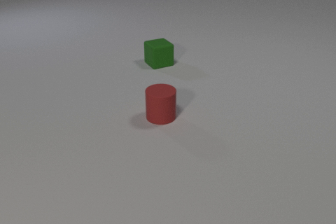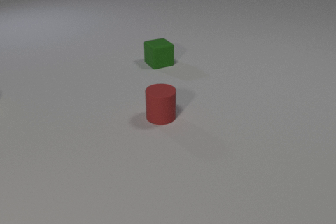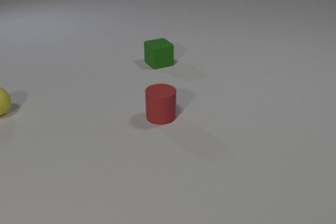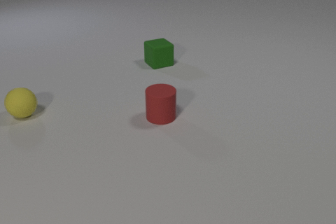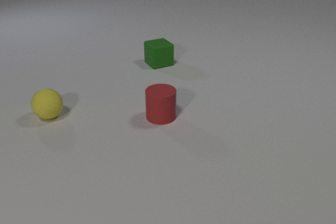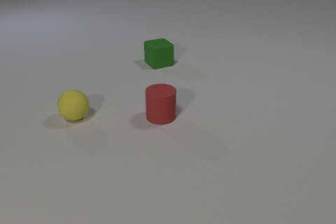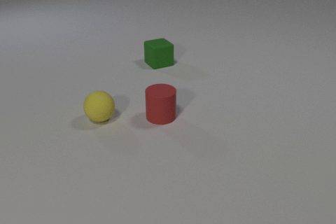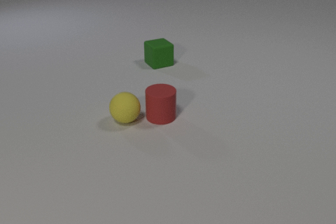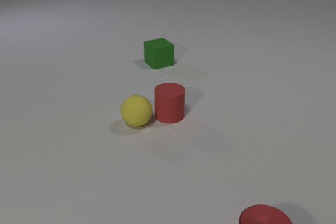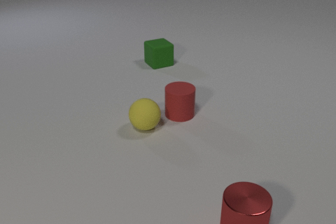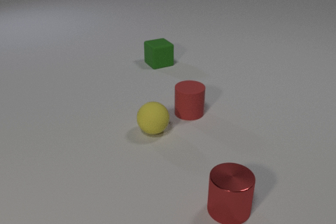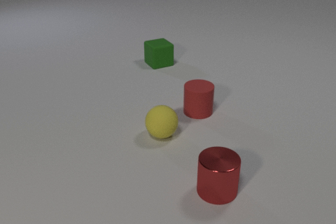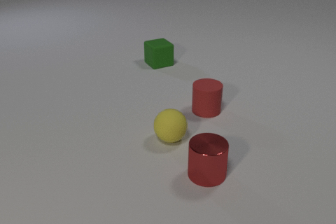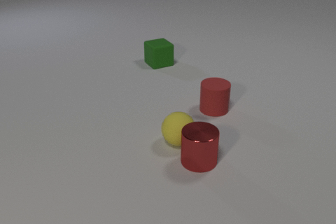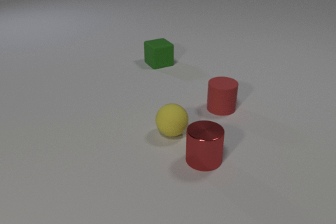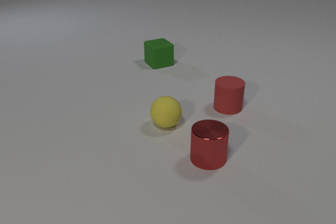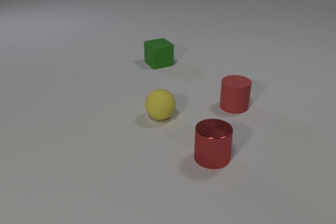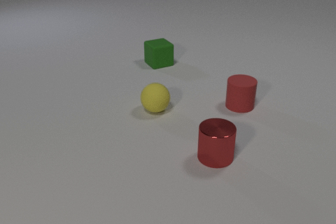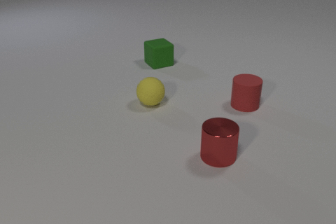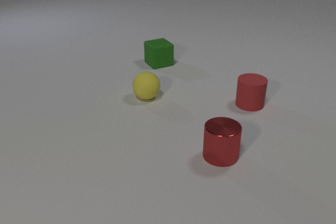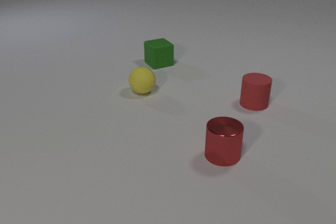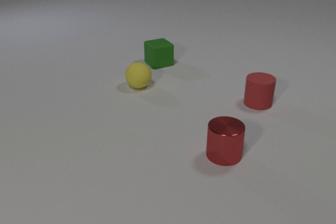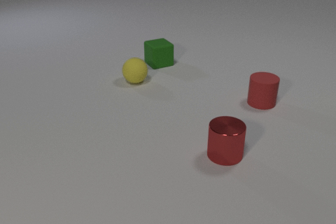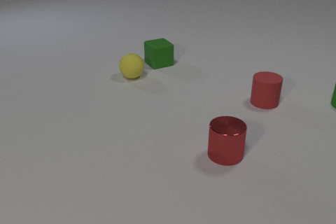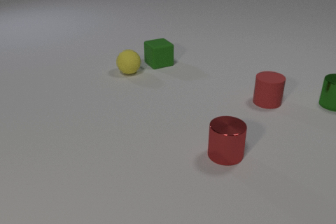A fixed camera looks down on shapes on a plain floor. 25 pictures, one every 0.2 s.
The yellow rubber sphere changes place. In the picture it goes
to the right.
The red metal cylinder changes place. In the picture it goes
away from the camera.
0.0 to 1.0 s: The yellow rubber sphere comes in at the left edge, rolls to the right and toward the camera.
1.0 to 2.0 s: The yellow rubber sphere rolls to the right and toward the camera. The red rubber cylinder slides to the right. The red metal cylinder comes in at the bottom edge, slides away from the camera and to the left. The yellow rubber sphere and the red rubber cylinder collide.
2.0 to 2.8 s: The yellow rubber sphere rolls to the right. The red rubber cylinder slides to the right. The red metal cylinder slides away from the camera. The yellow rubber sphere and the red metal cylinder collide.
2.8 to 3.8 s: The yellow rubber sphere rolls away from the camera. The red rubber cylinder slides to the right and away from the camera. The red metal cylinder slides to the right and away from the camera.
3.8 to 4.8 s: The yellow rubber sphere rolls away from the camera. The red rubber cylinder slides to the right and away from the camera. The green metal cylinder comes in at the right edge, slides to the left.
Are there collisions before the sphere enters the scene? no.
What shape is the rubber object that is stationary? cube.
Are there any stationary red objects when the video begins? yes.
